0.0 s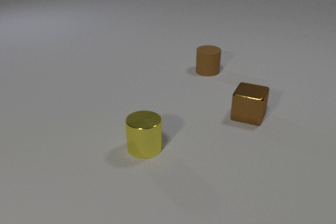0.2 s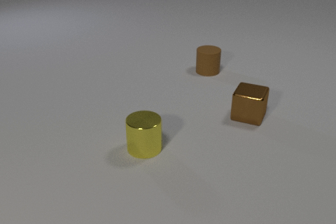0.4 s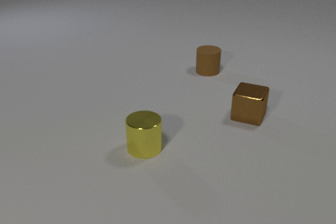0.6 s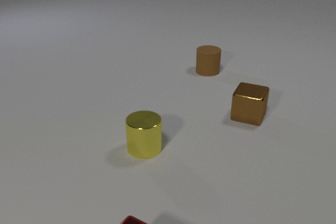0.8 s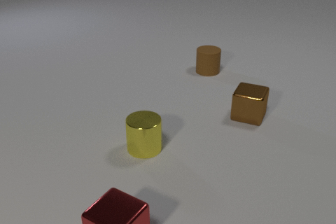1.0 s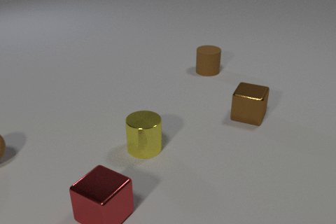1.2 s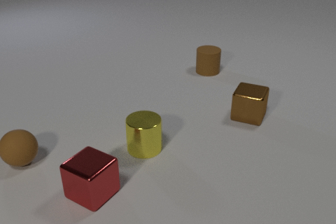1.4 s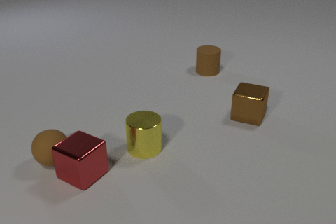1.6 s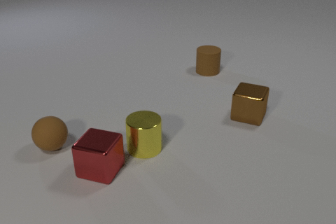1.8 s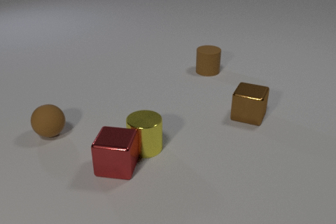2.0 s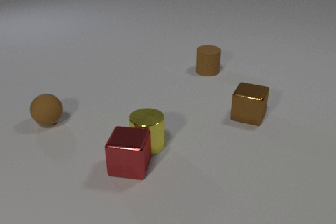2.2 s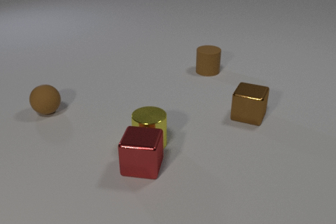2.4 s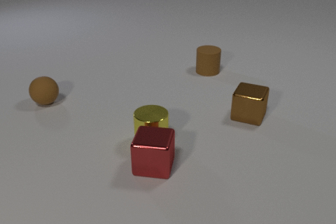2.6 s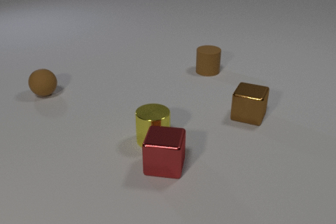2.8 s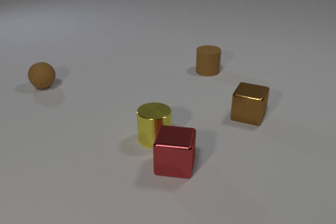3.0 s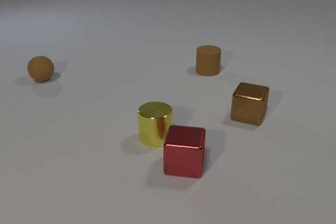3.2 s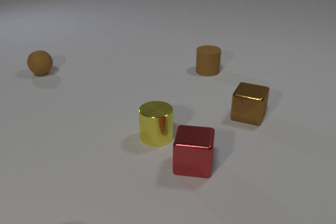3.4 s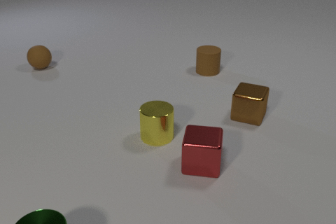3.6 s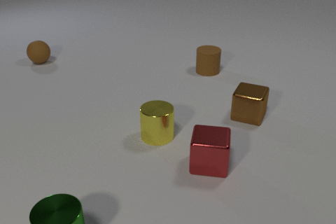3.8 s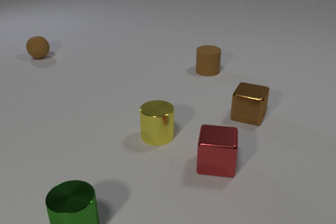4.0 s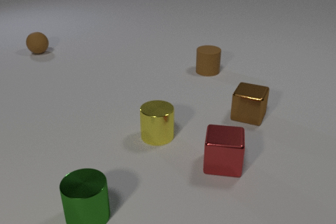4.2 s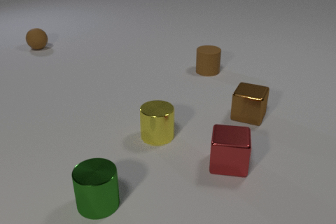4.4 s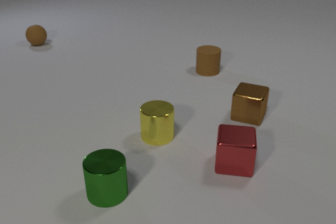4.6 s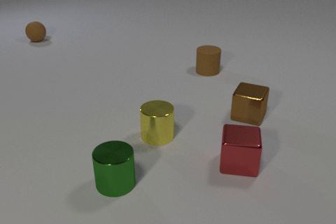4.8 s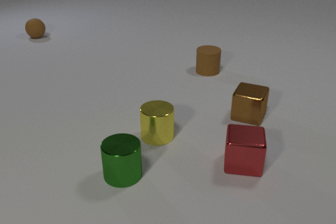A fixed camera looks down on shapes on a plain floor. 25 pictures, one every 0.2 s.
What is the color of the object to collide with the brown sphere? red.
How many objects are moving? 4.
How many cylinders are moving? 2.
0.0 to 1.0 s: The red metal cube comes in at the bottom edge, slides away from the camera.
1.0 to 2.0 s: The red metal cube slides away from the camera, spins counterclockwise seen from above by about 15 degrees, its near face sliding to the right. The brown rubber sphere rolls to the right and away from the camera. The red metal cube and the brown rubber sphere collide. The red metal cube and the yellow metal cylinder collide.
2.0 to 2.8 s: The red metal cube slides to the right. The brown rubber sphere rolls away from the camera. The yellow metal cylinder slides away from the camera and to the right.
2.8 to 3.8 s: The red metal cube slides to the right. The brown rubber sphere rolls away from the camera. The green metal cylinder comes in at the bottom edge, slides away from the camera and to the right.
3.8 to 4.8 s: The red metal cube slides to the right. The brown rubber sphere rolls away from the camera. The green metal cylinder slides away from the camera and to the right.
